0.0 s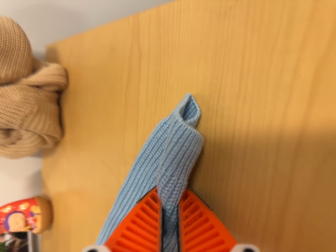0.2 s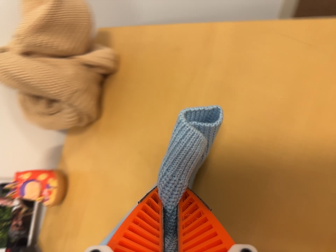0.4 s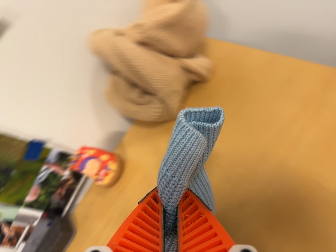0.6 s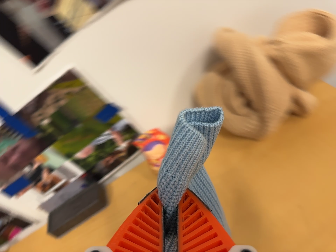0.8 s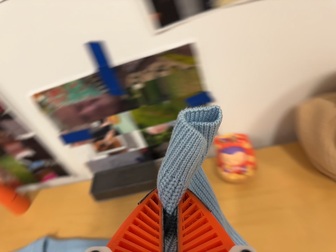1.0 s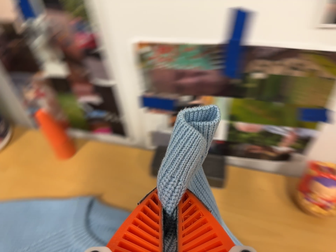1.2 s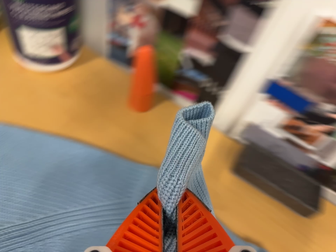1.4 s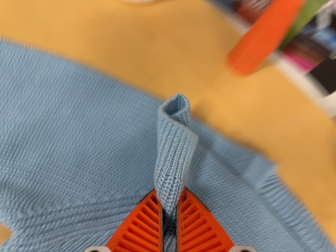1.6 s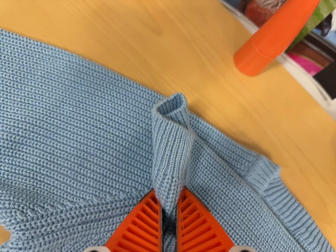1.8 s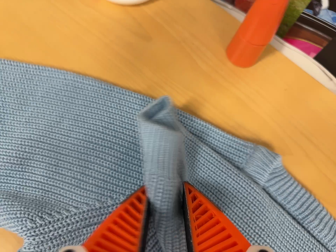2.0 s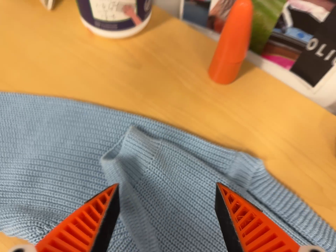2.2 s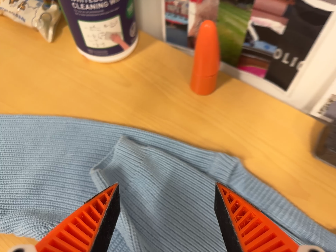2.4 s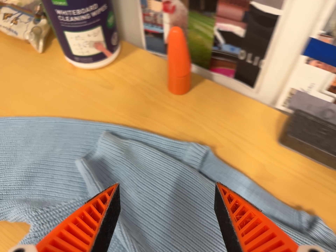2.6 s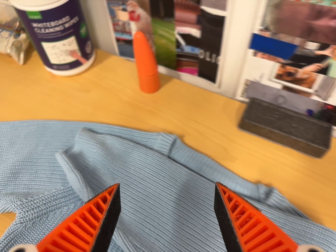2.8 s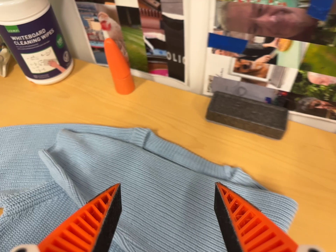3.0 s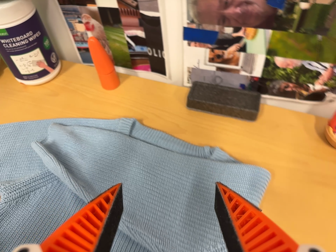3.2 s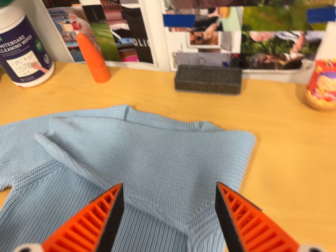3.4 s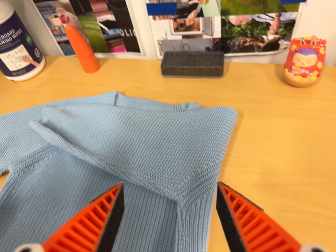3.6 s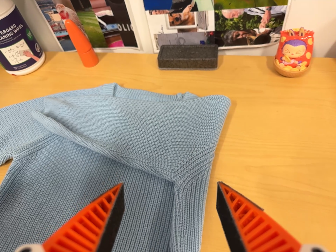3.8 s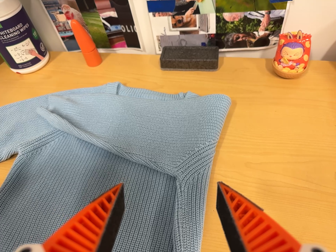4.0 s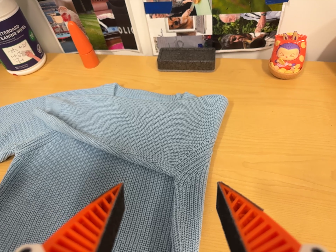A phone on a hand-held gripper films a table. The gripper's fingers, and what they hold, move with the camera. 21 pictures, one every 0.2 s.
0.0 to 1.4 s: The scene slides to the right, as the camera pans about 15 degrees to its left. It travels to its left, about 80 cm, so close, fixed things drift to the right. Its aim tips toward the bottom of its view by about 25 degrees, and the scene shifts upward. It rolls about its line of sight by about 125 degrees, and the scene rotates clockwise.
1.4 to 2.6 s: The camera travels backward, to its right and toward the bottom of its view, about 24 cm, so what stands in front gets smaller. Its aim tips toward the top of its view by about 15 degrees. It rolls about its line of sight by about 20 degrees, and the scene rotates counterclockwise.
2.6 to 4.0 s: The camera travels toward the bottom of its view and backward, about 24 cm, so close, fixed things drift upward. It rolls about its line of sight by about 15 degrees, and the scene rotates counterclockwise.
The film runs forward here.
